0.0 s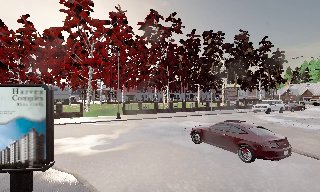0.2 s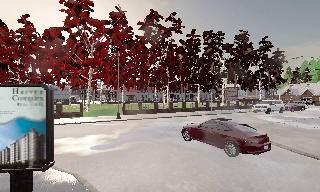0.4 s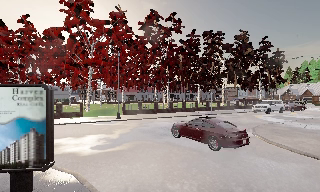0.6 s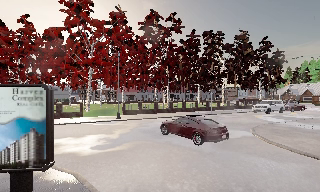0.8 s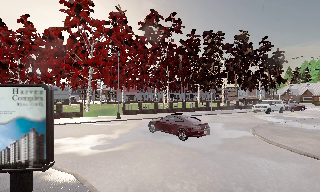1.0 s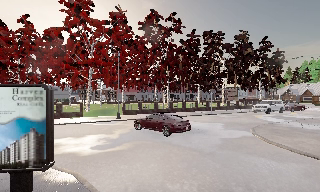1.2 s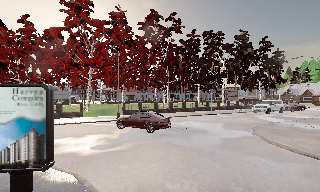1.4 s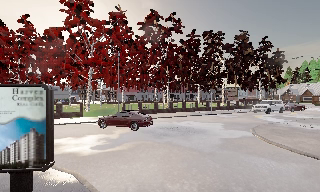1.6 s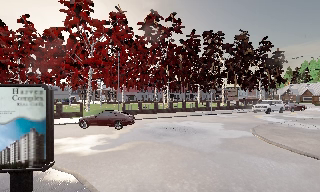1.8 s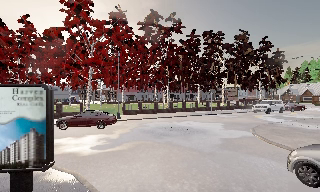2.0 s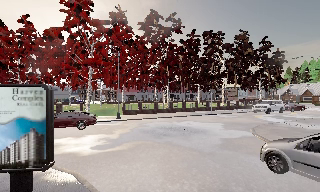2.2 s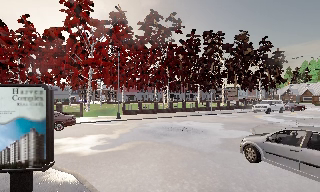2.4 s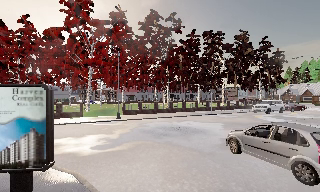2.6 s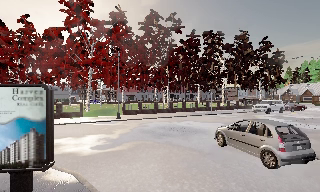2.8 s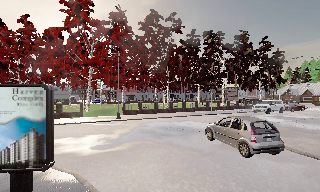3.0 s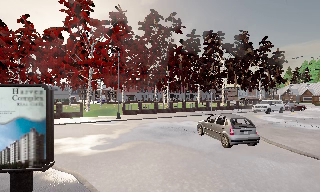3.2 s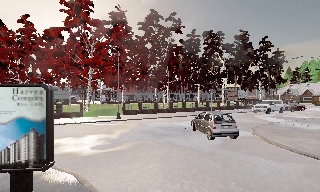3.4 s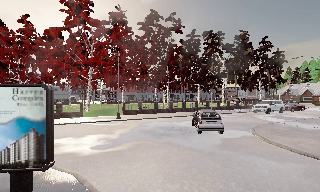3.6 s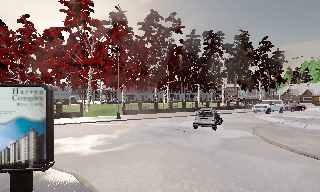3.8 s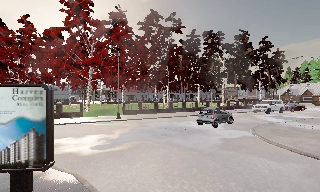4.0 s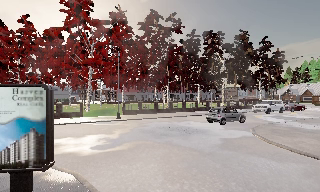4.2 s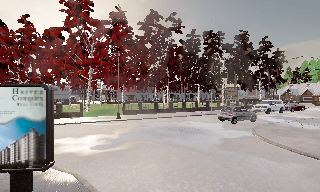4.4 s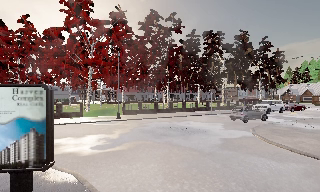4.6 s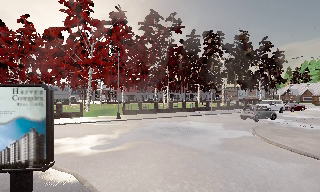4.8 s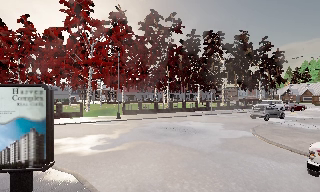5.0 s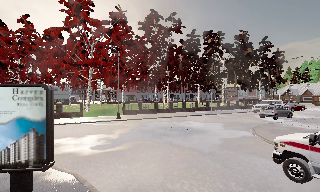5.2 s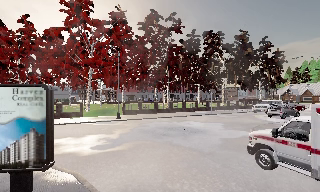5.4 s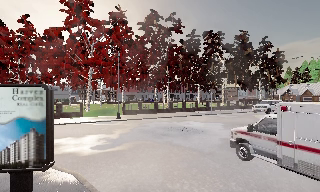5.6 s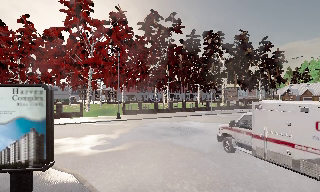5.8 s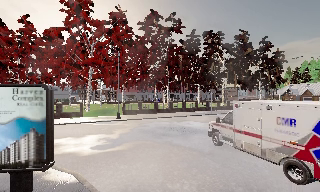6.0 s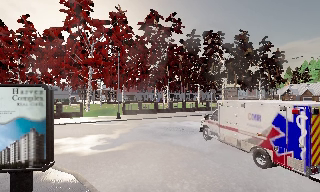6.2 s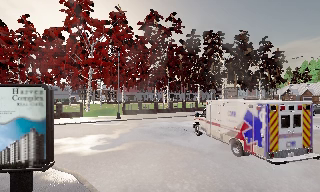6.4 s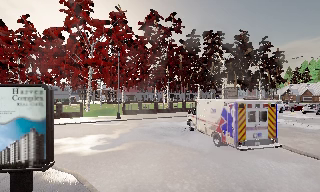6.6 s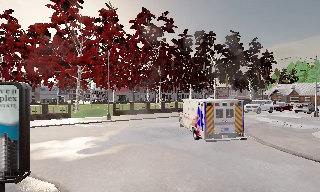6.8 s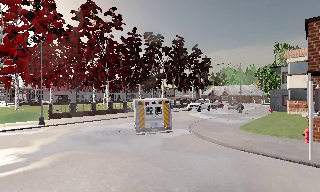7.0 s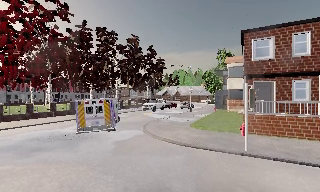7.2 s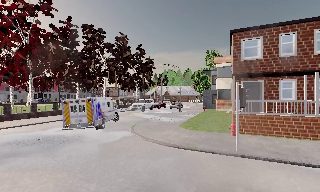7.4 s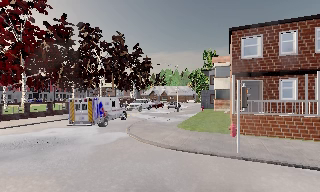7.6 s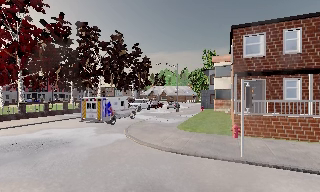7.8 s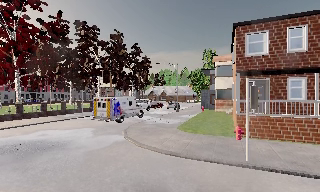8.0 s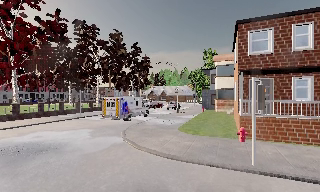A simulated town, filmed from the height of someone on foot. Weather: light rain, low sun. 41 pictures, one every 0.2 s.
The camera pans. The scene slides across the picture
to the left.
The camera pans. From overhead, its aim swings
clockwise.
0.0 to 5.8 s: The camera keeps its place and its aim.
5.8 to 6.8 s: The camera swings to its right by about 20 degrees, and the scene slides to the left. It travels forward, about 1 m, so what stands in front looms larger. It gains speed.
6.8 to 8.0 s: The camera pans to its right, which is clockwise from overhead, by about 20 degrees. It travels forward, about 2.5 m, so what stands in front looms larger.
The film runs forward here.
